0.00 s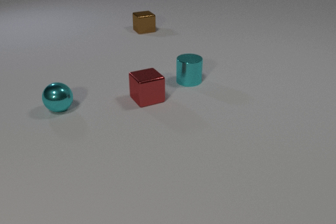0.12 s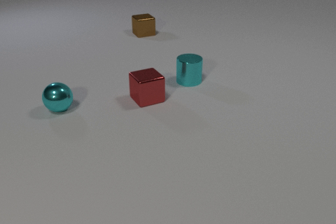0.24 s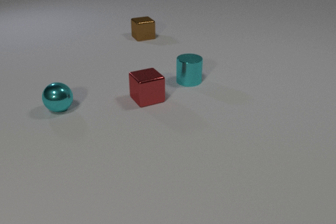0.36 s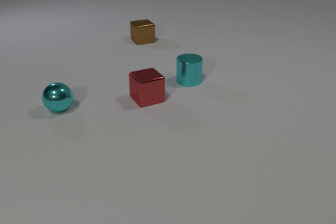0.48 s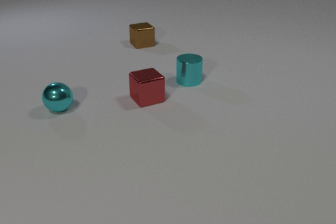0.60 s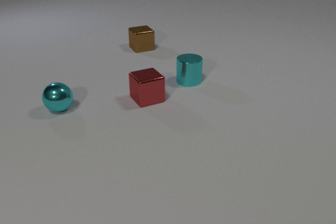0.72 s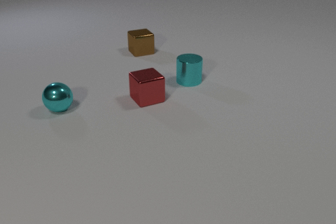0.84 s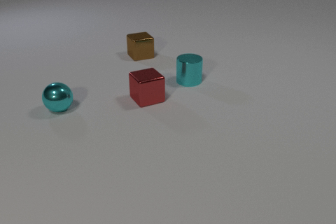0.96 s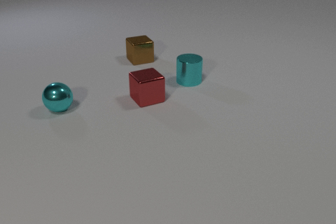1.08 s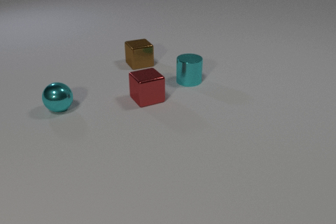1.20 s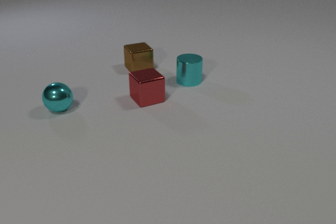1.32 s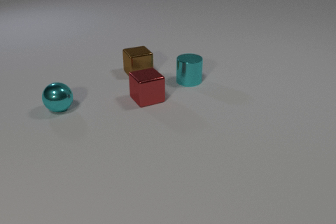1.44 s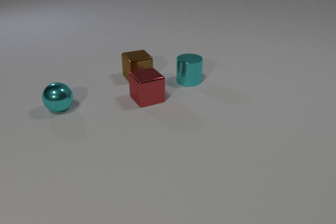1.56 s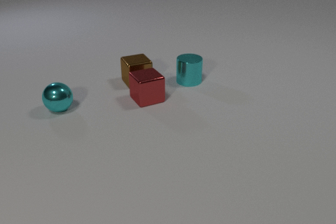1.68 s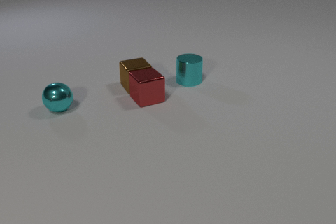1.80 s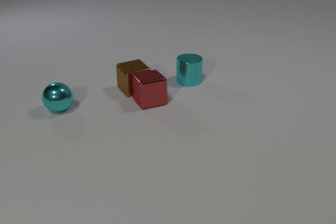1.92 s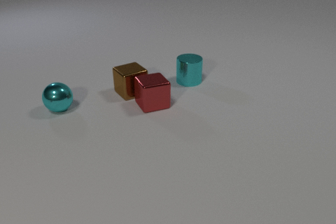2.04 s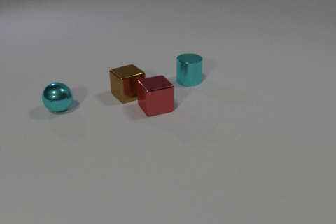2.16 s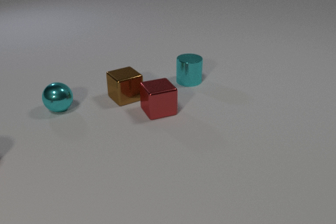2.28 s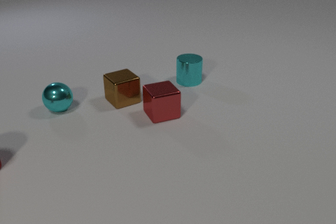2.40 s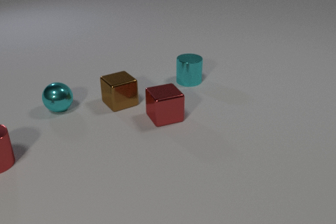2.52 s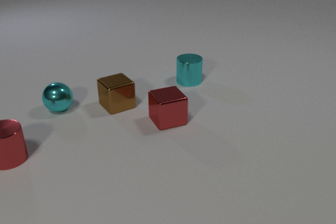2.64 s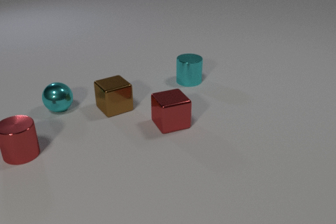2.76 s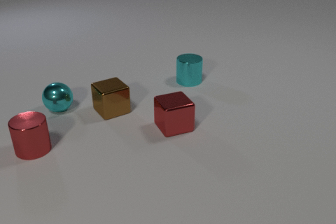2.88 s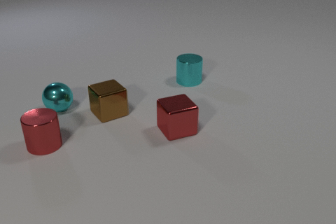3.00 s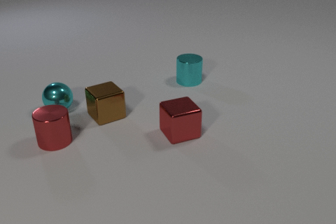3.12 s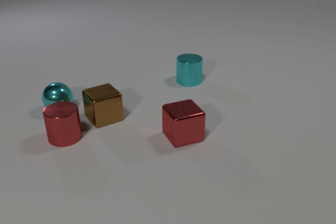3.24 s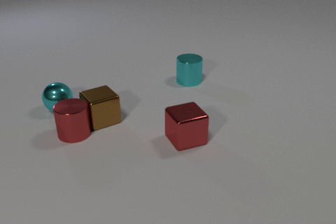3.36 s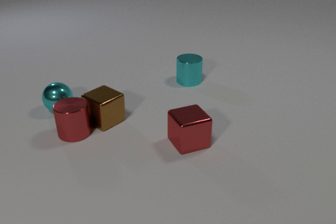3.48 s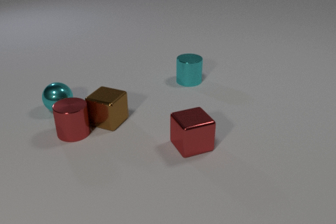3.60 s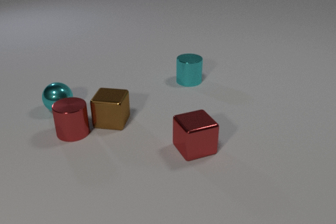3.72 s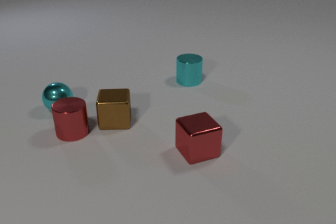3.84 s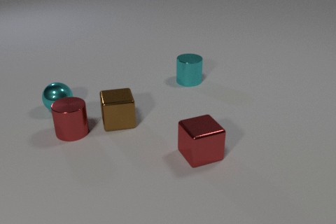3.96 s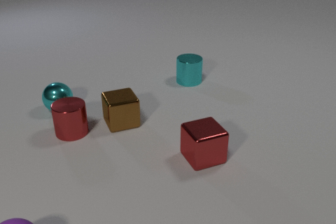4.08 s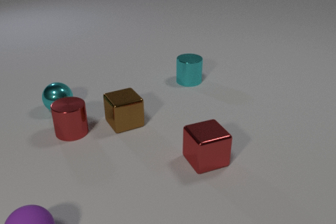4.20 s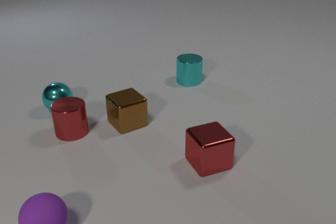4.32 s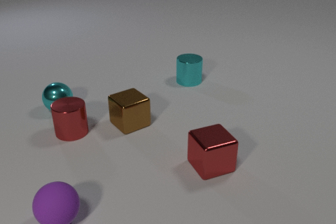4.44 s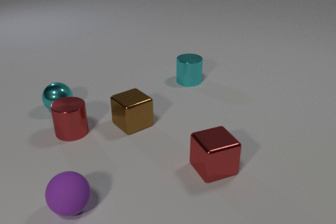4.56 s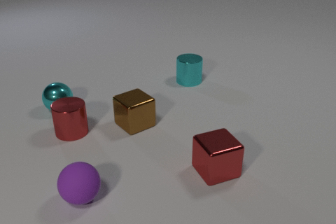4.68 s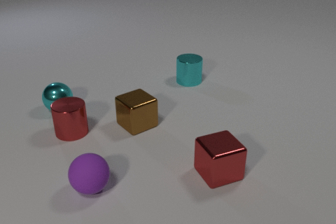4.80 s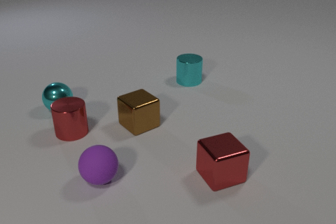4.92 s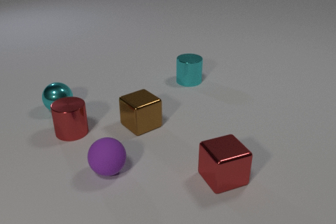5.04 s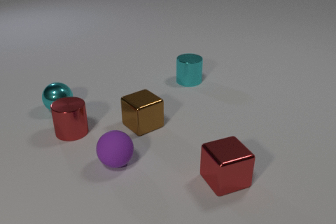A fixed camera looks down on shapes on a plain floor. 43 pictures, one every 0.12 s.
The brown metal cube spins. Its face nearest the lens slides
to the right.
The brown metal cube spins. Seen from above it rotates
counterclockwise.
0.00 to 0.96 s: The brown metal cube slides toward the camera.
0.96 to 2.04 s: The brown metal cube slides toward the camera. The red metal cube slides toward the camera and to the right. The brown metal cube and the red metal cube collide.
2.04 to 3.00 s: The brown metal cube slides toward the camera and to the left. The red metal cube slides toward the camera and to the right. The red metal cylinder comes in at the left edge, slides to the right.
3.00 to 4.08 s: The brown metal cube slides to the right and toward the camera, spins so that its near face slides to the right, counterclockwise seen from above. The red metal cube slides toward the camera and to the right. The red metal cylinder slides to the right and away from the camera. The purple rubber sphere comes in at the bottom edge, rolls to the right and away from the camera. The brown metal cube and the red metal cylinder collide.
4.08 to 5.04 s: The brown metal cube slides to the right. The red metal cube slides toward the camera and to the right. The purple rubber sphere rolls away from the camera and to the right.
How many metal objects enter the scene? 1.
Are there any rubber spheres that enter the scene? yes.
How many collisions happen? 2.
